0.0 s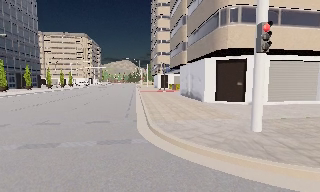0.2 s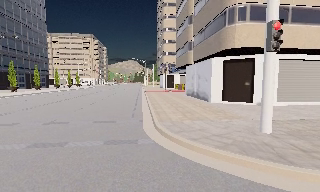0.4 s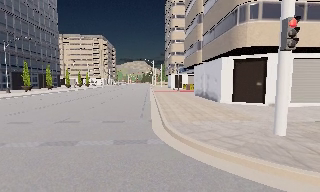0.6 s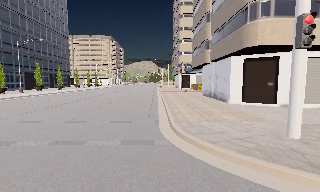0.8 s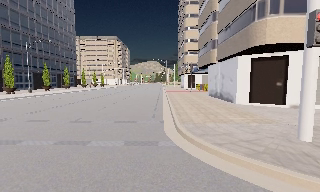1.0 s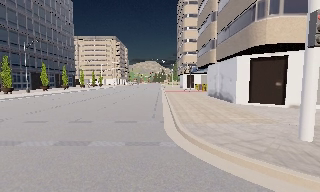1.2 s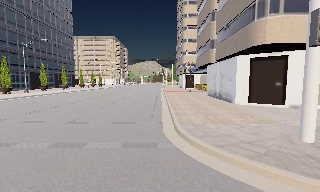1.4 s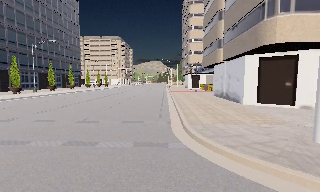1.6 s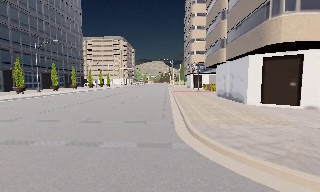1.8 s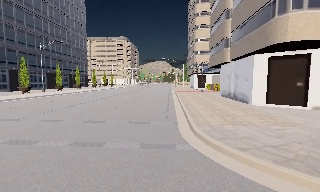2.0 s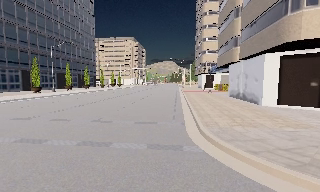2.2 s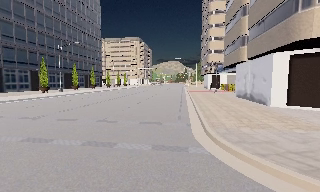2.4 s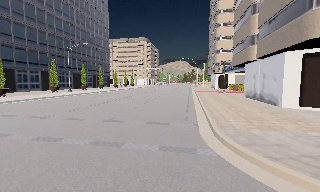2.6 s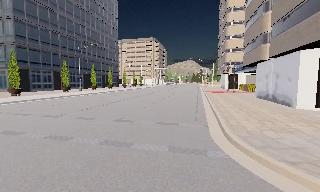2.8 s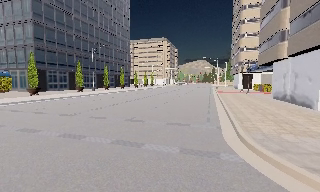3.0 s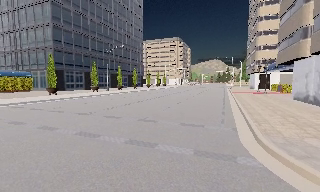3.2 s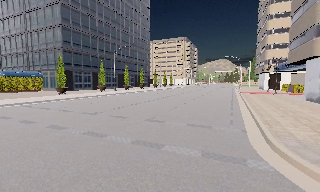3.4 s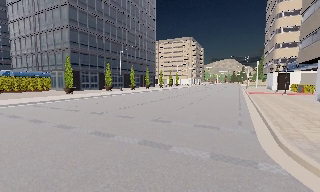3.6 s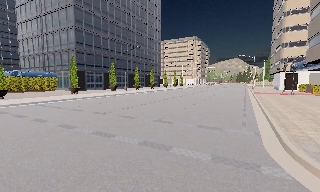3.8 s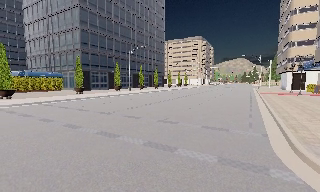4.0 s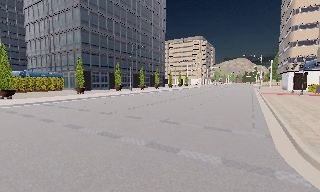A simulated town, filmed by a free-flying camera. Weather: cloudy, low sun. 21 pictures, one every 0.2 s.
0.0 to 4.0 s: The camera pans to its left, which is counterclockwise from overhead, by about 40 degrees. It travels forward, about 1 m.
The film runs forward here.
